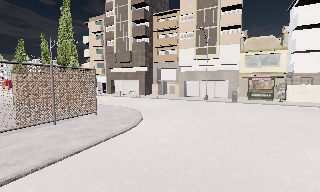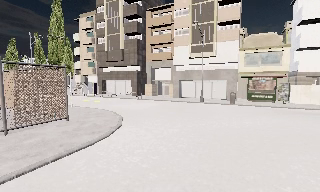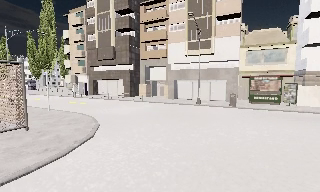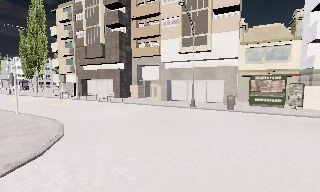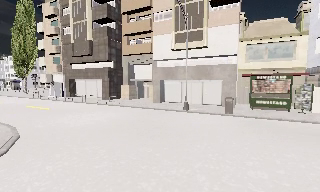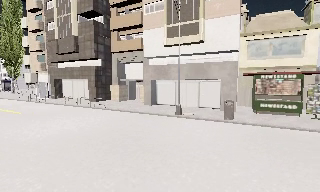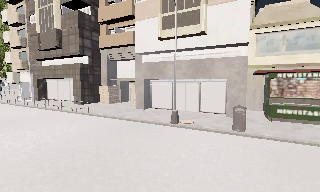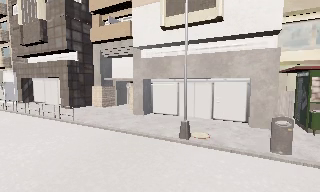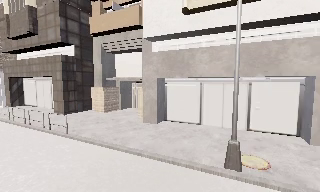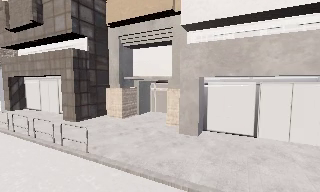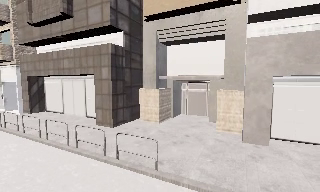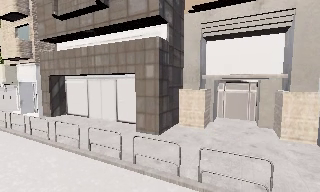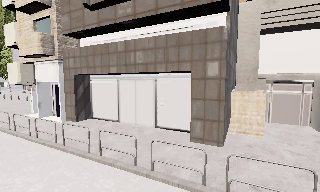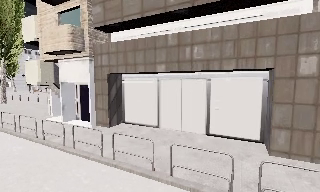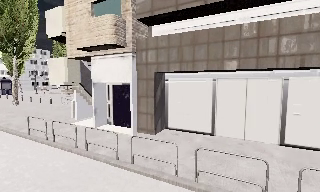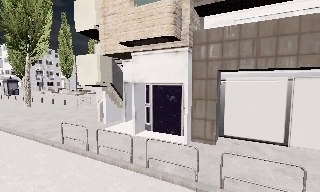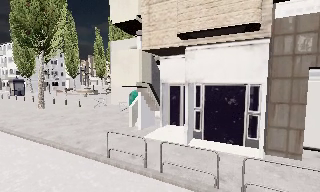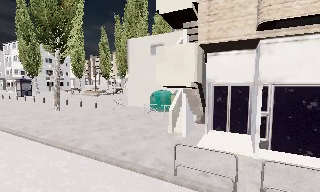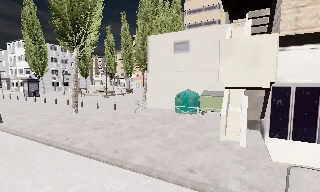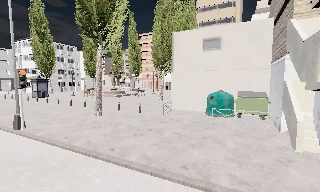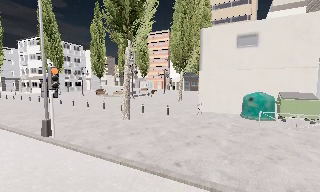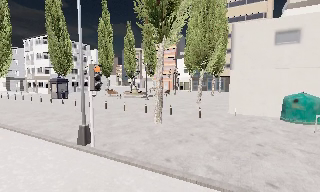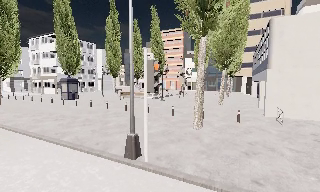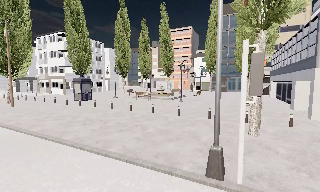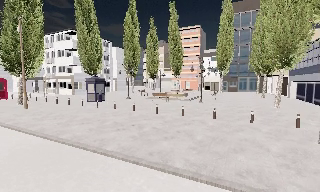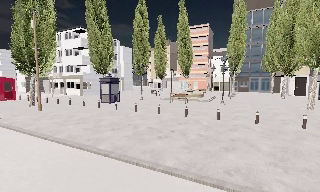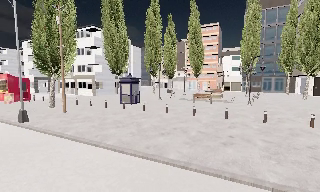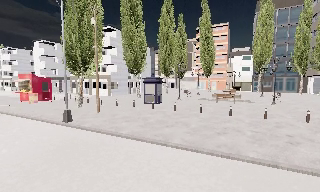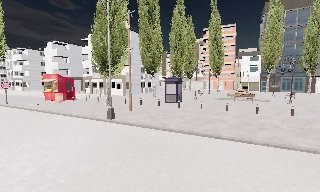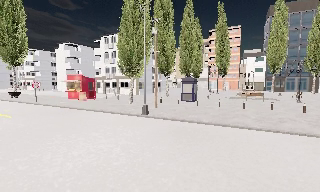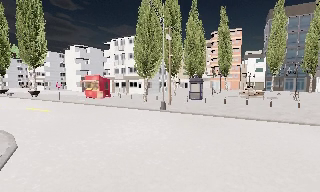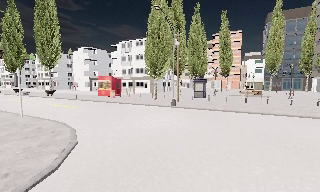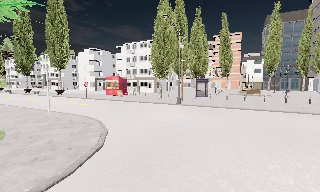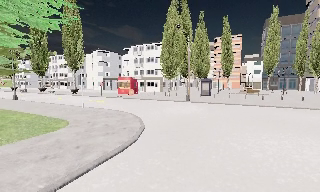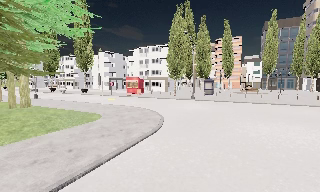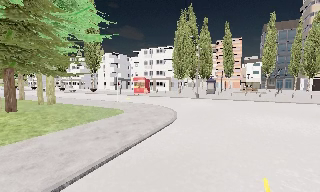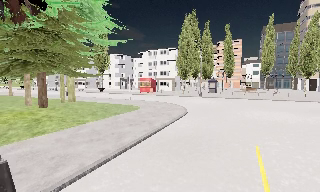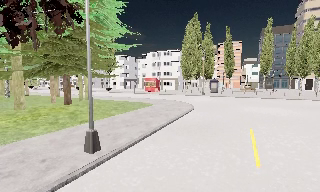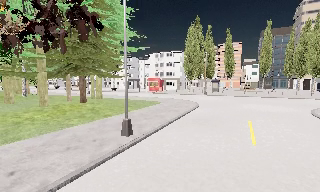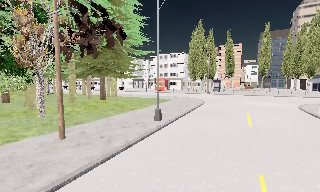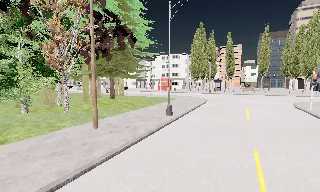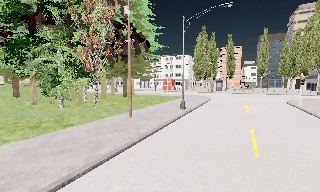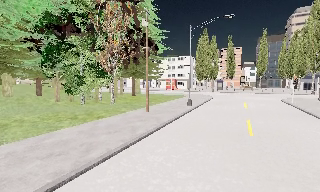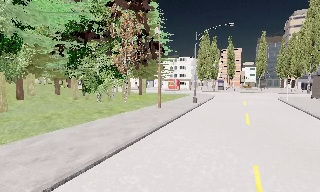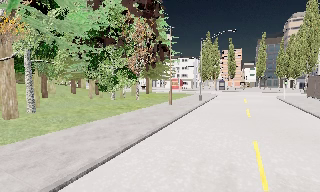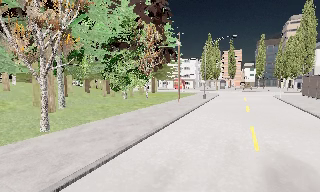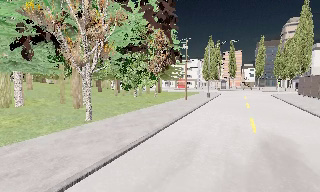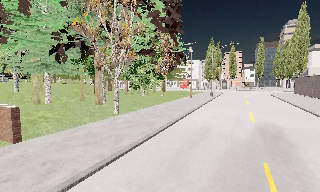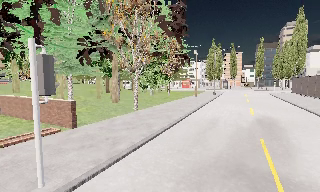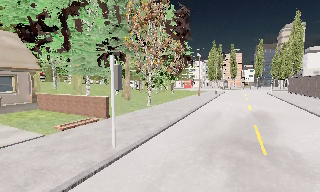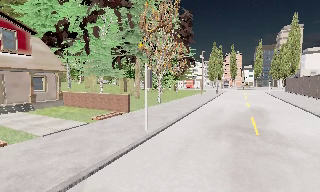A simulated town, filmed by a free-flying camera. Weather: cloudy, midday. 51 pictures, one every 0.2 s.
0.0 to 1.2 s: The camera travels forward and to its right, about 12 m, so what stands in front looms larger.
1.2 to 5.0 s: The camera travels to its left and forward, about 40 m, so close, fixed things drift to the right.
5.0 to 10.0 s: The camera travels backward and to its left, about 55 m, so what stands in front gets smaller.
The film runs forward here.
